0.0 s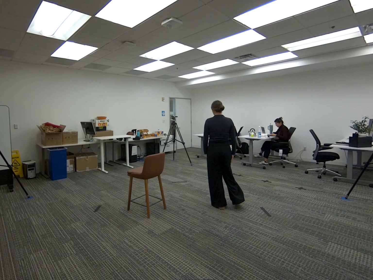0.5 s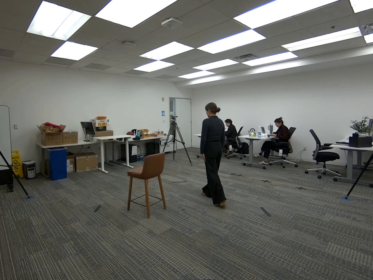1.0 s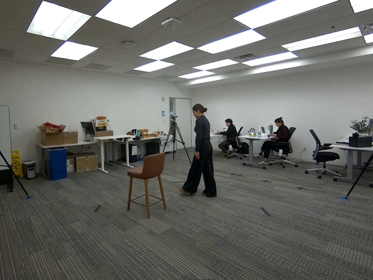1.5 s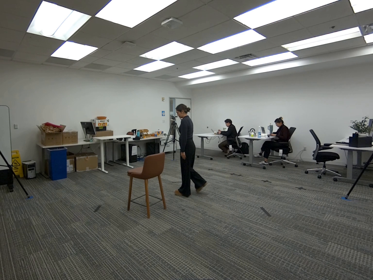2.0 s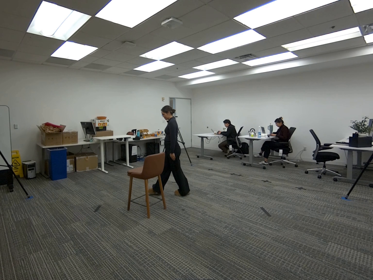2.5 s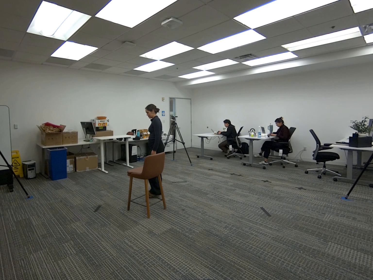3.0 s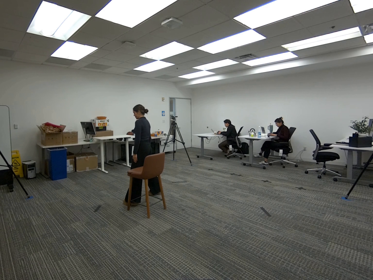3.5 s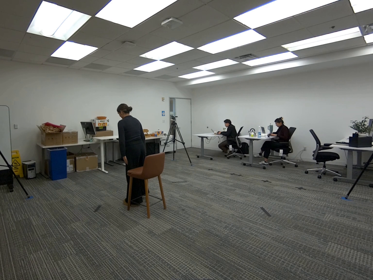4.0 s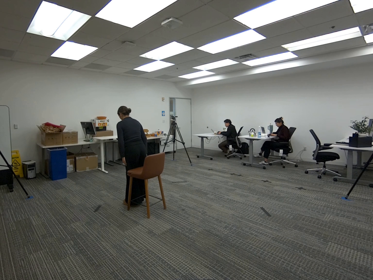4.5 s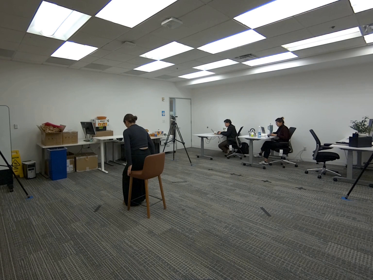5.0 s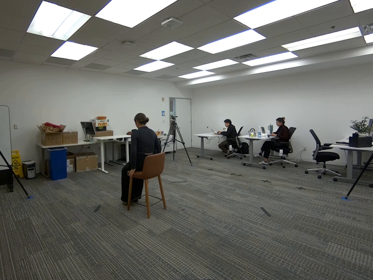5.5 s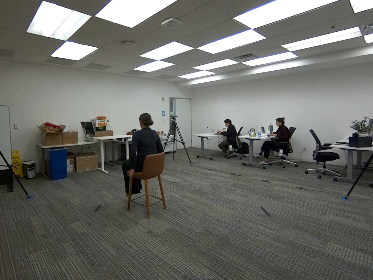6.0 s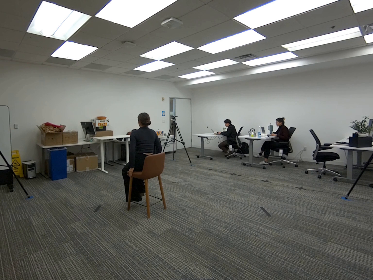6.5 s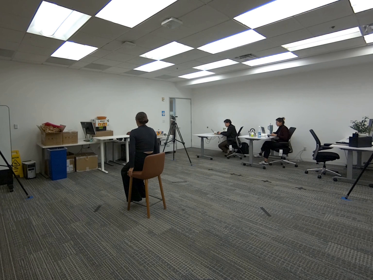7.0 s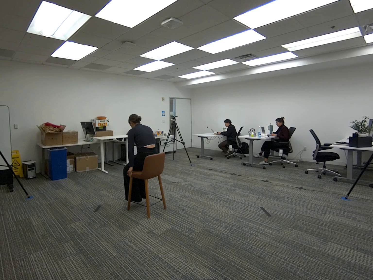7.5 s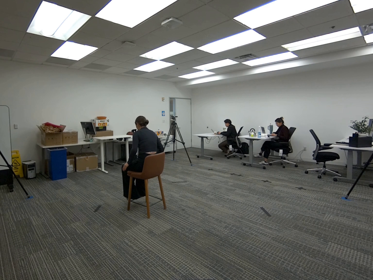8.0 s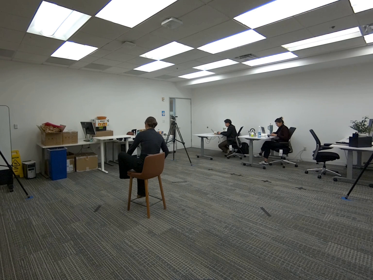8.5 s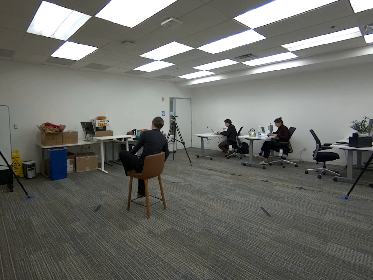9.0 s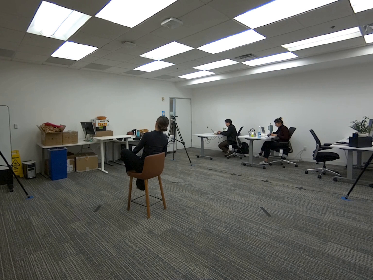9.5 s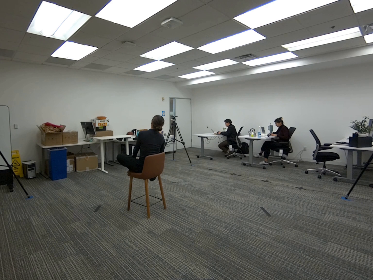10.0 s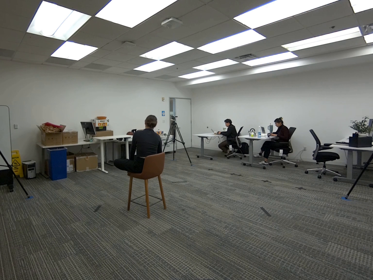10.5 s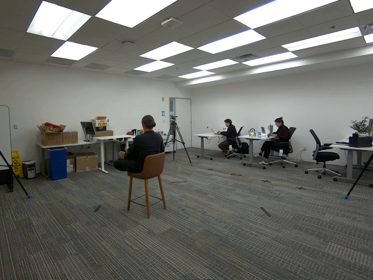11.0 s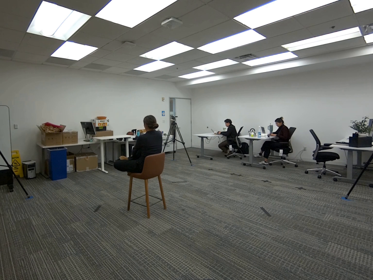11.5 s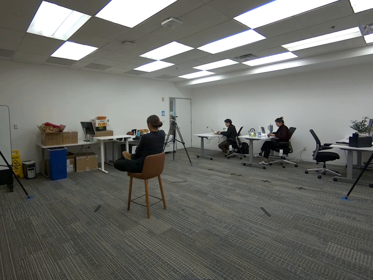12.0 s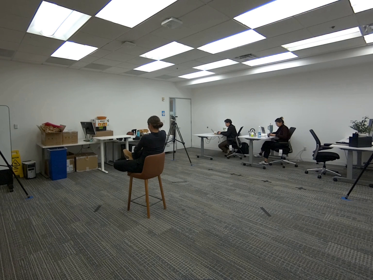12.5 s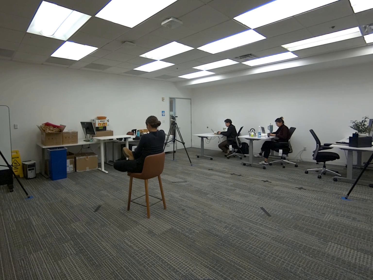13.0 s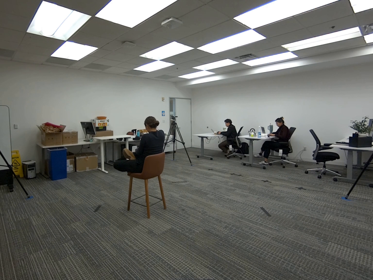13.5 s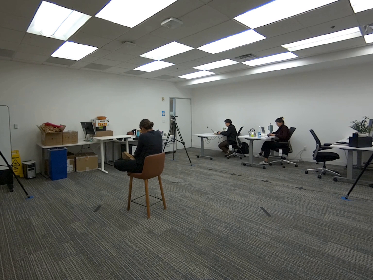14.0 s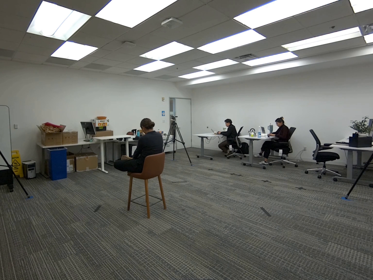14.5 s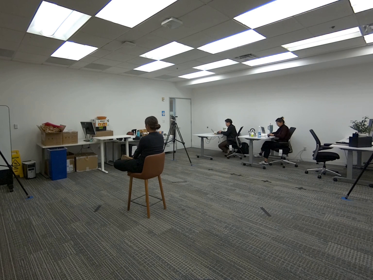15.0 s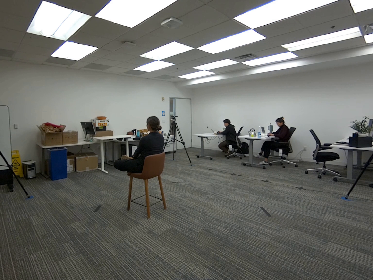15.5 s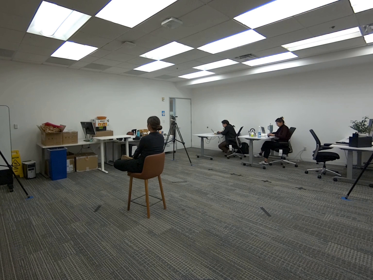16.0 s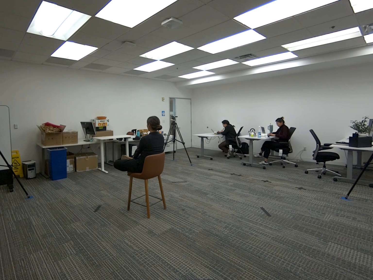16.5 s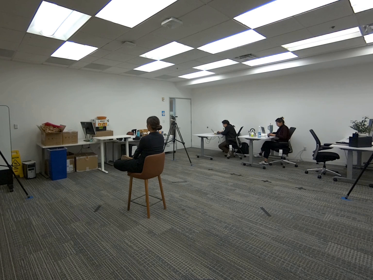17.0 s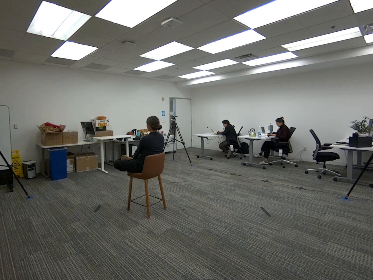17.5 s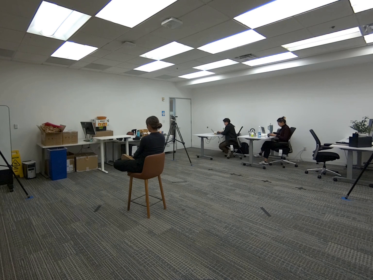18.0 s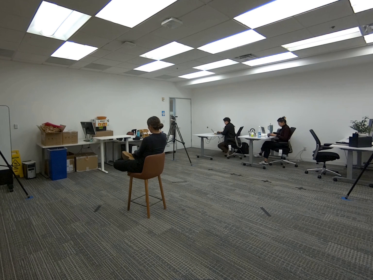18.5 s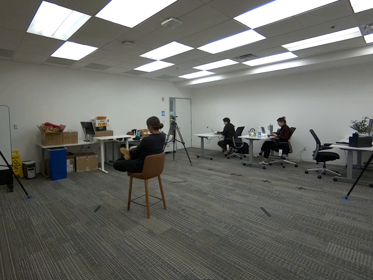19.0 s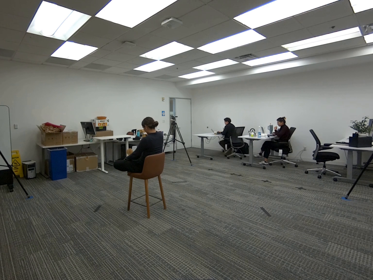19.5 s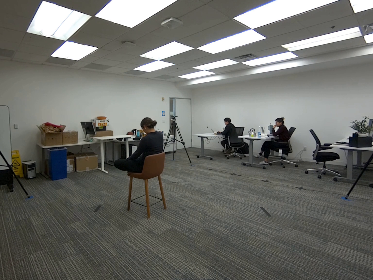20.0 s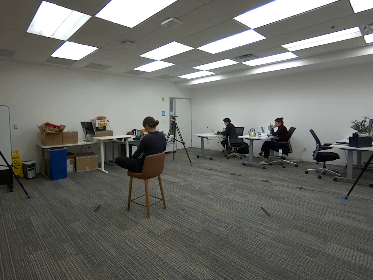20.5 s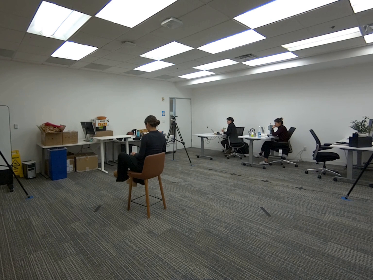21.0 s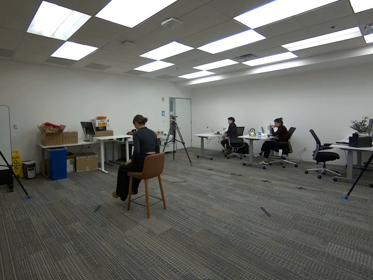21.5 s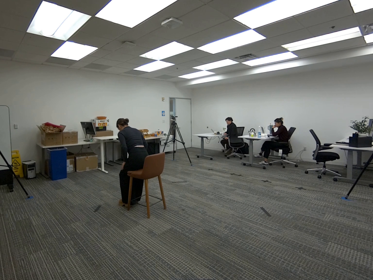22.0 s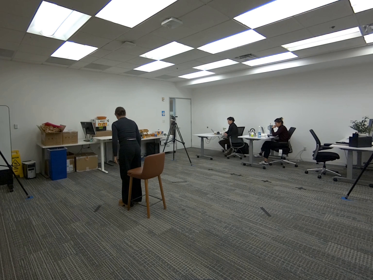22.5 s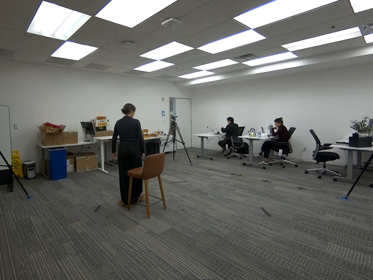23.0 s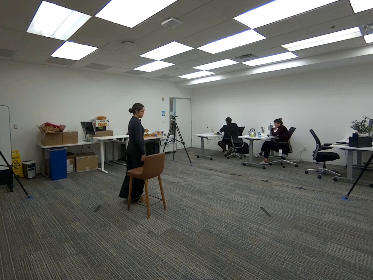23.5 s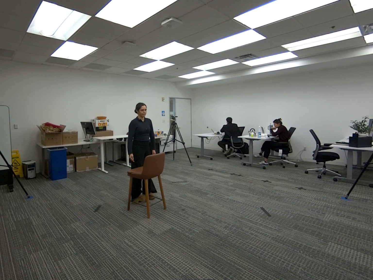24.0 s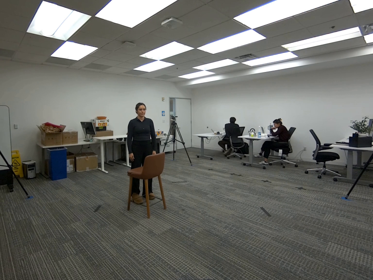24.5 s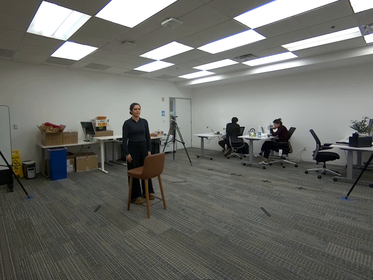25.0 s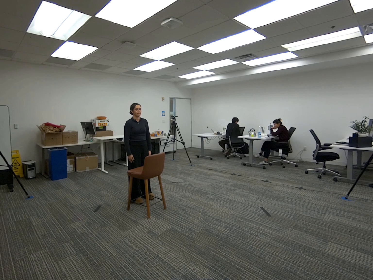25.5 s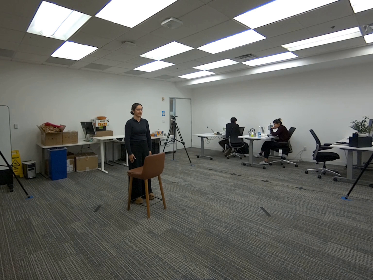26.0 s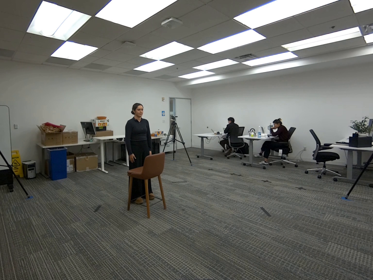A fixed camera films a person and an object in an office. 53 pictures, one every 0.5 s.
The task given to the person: Walk over to the tall bar stool and sit criss cross apple sauce and stand up.
